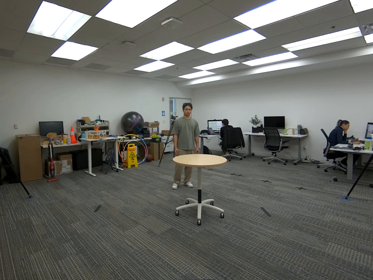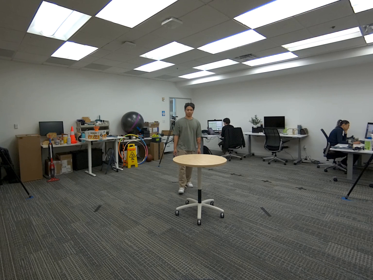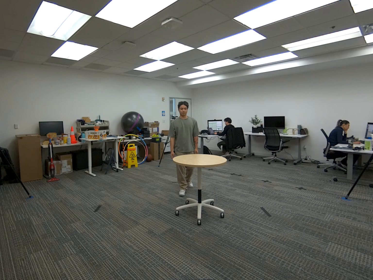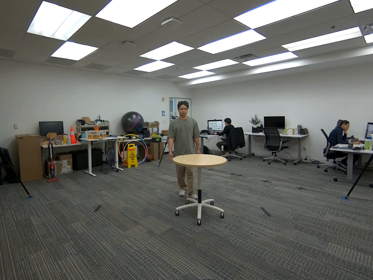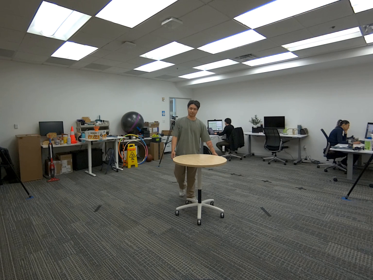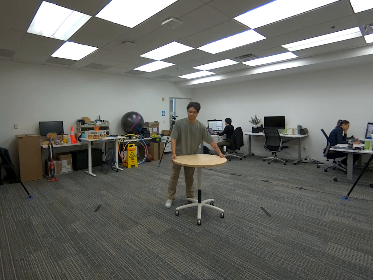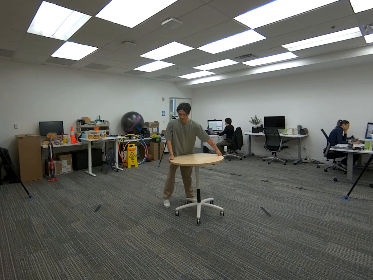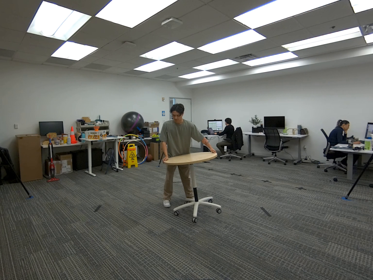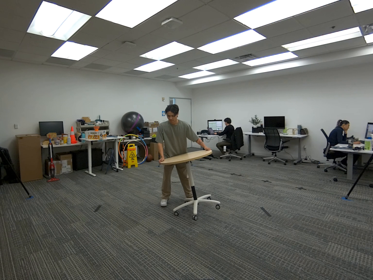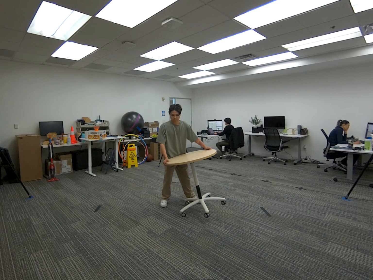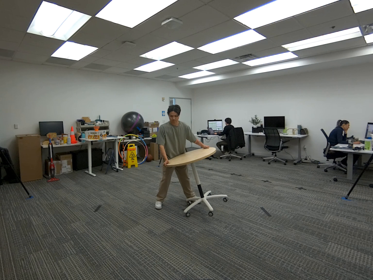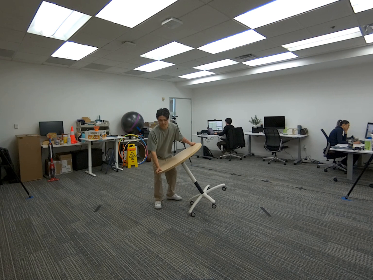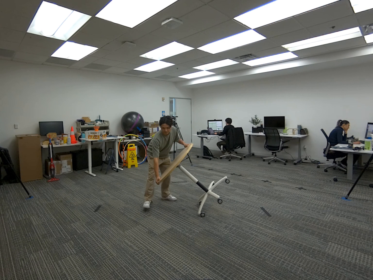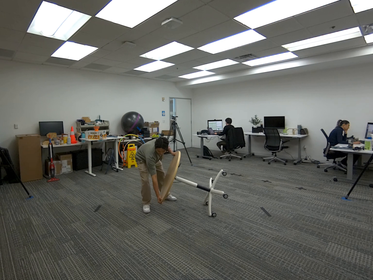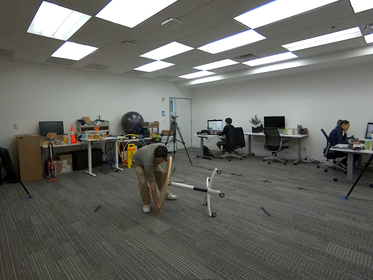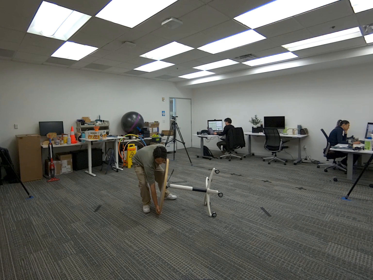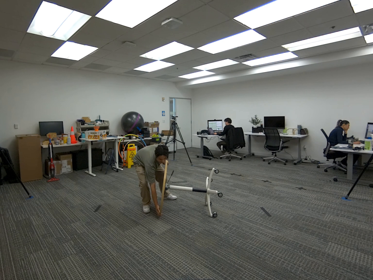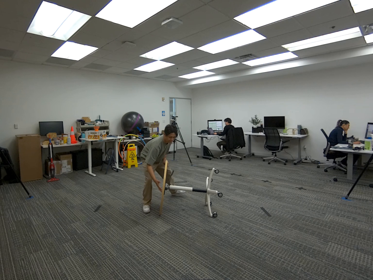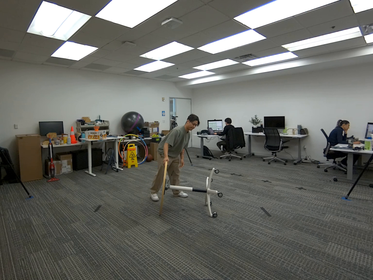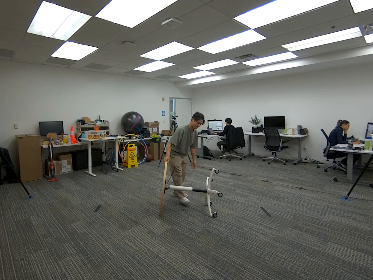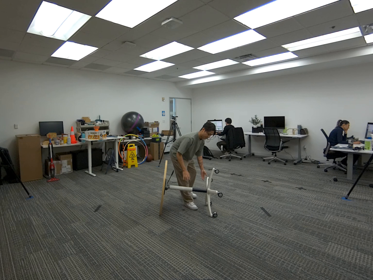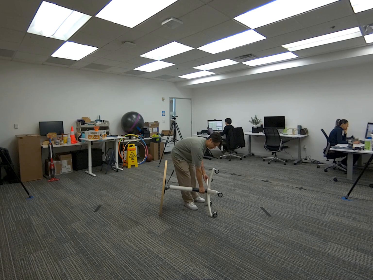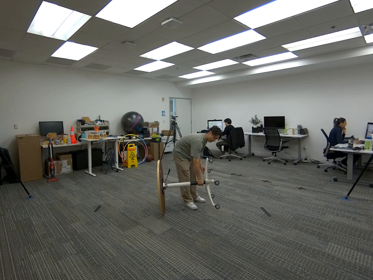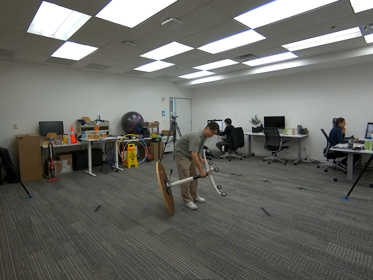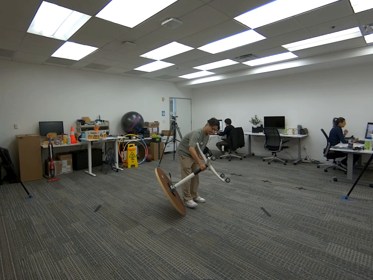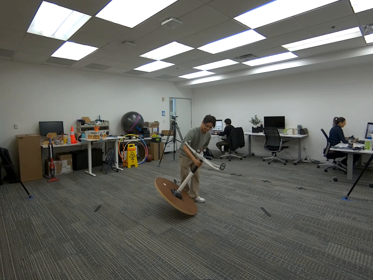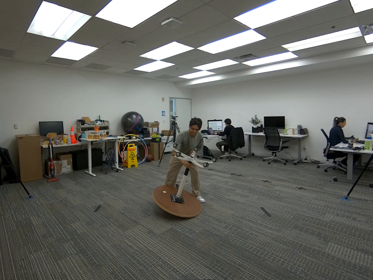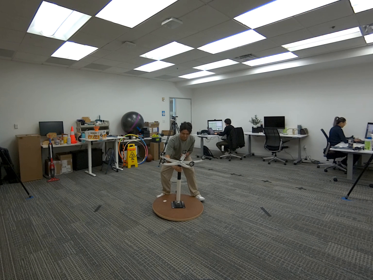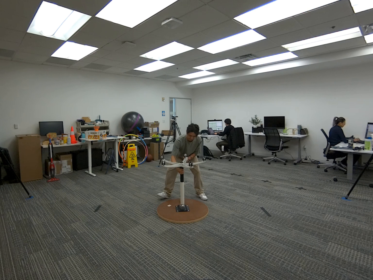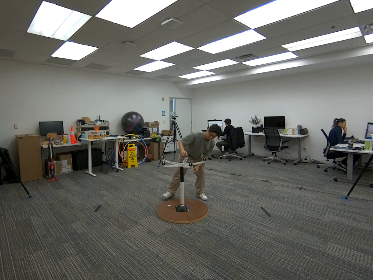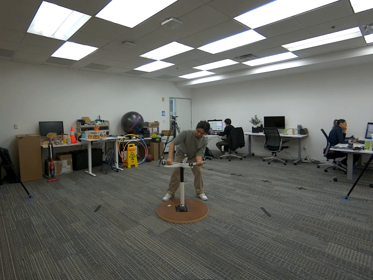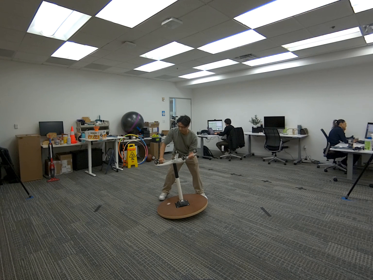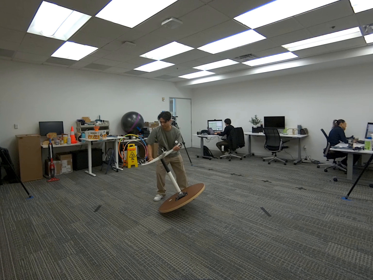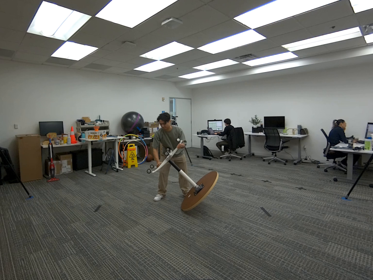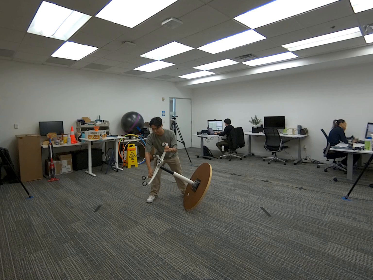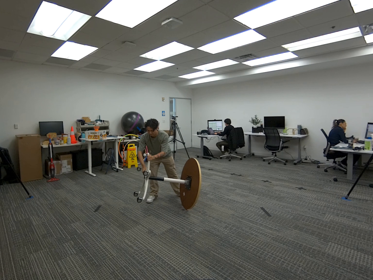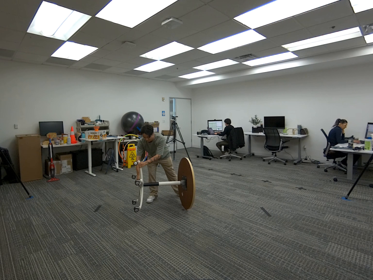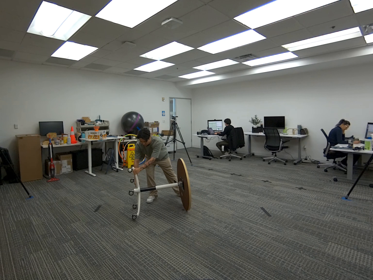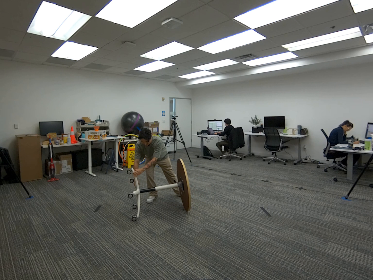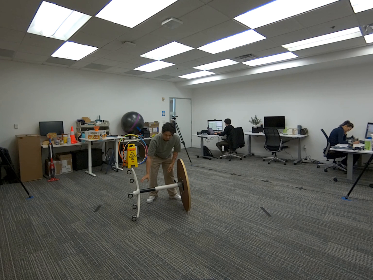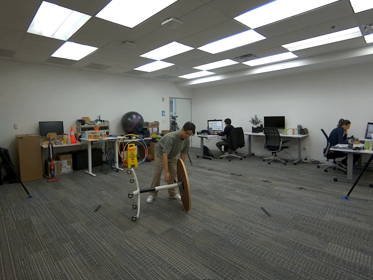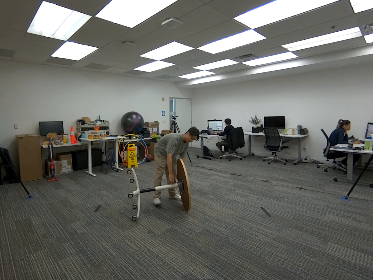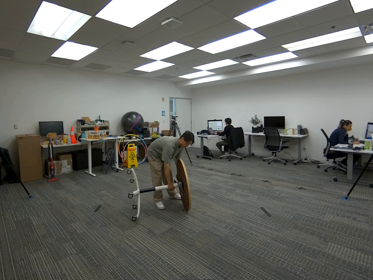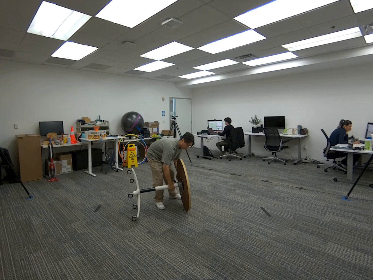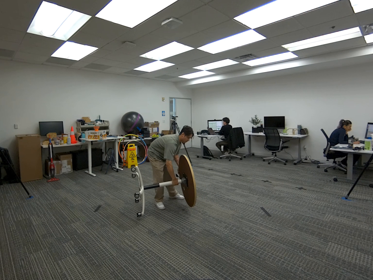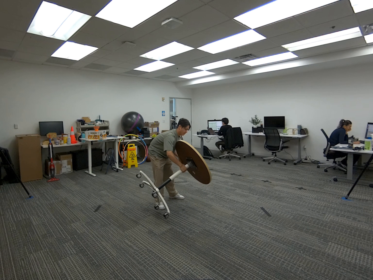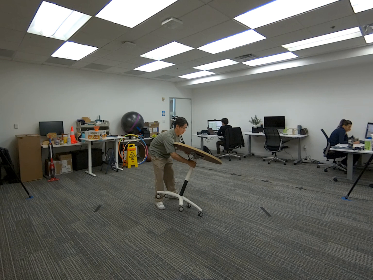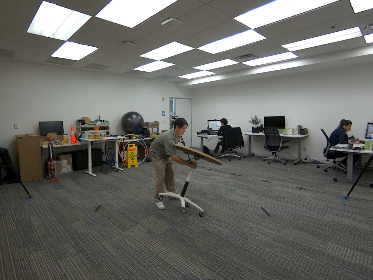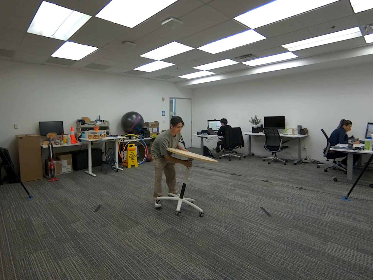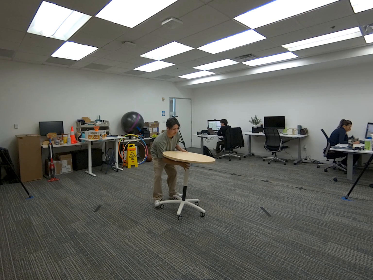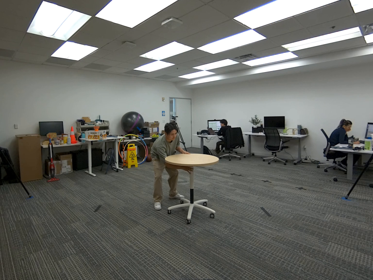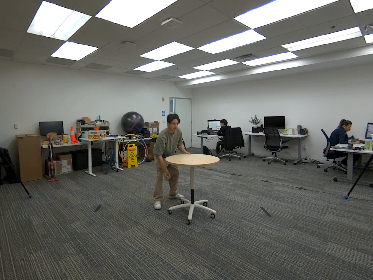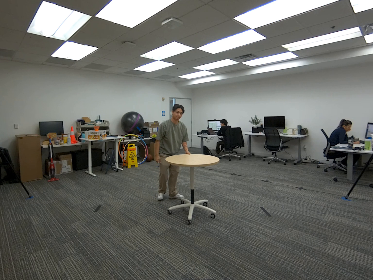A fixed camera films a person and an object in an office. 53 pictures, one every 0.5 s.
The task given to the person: Walk to the round table and use both hands to lower it onto its side. Flip the table so the wheels are facing upward, then rotate it again onto its side, and continue rotating it until it returns to an upright position.
